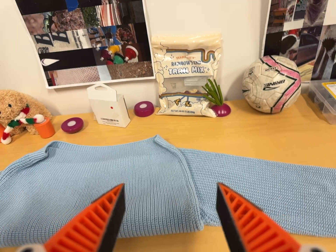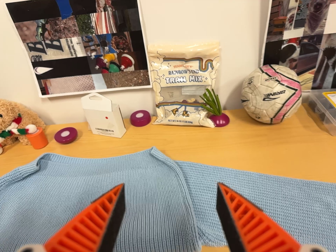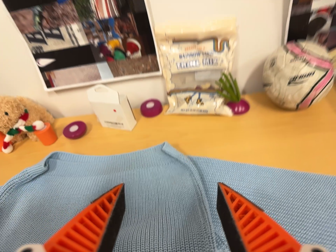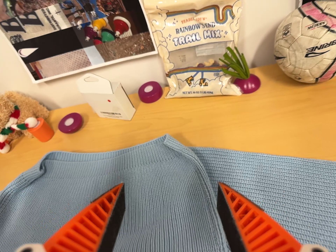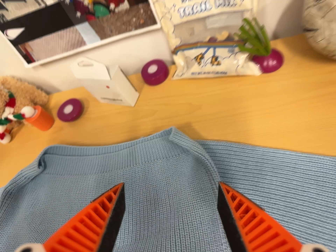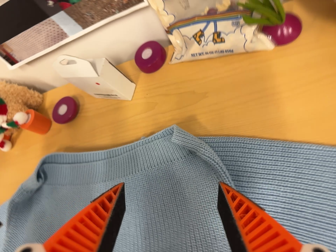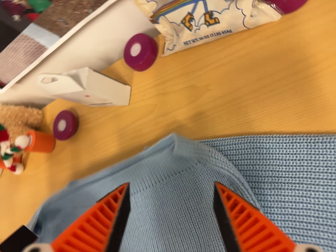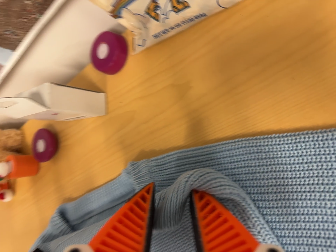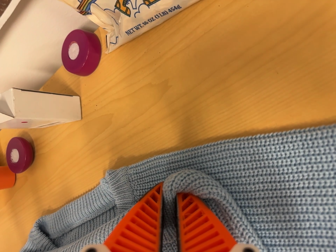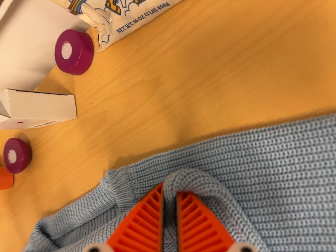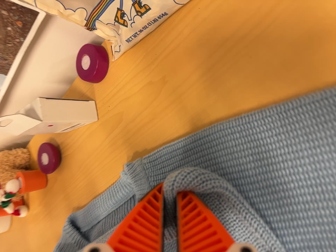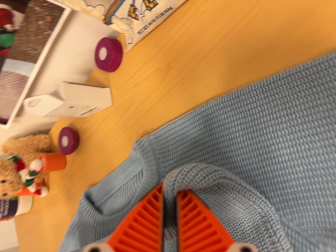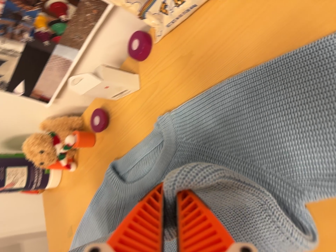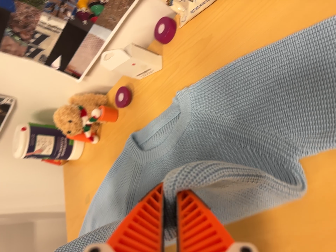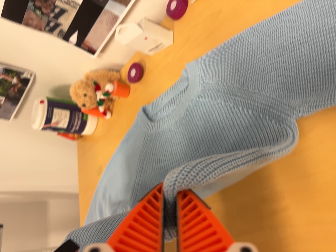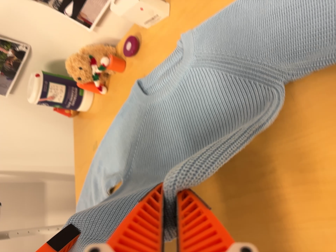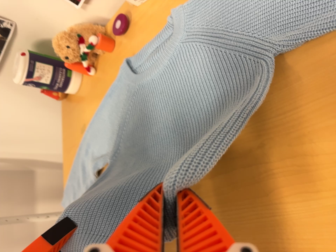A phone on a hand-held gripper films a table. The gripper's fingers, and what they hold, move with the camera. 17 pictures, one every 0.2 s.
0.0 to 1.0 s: The camera pans to its left by about 15 degrees. It travels forward and toward the top of its view, about 26 cm, so what stands in front looms larger. Its aim tips toward the bottom of its view by about 30 degrees. It rolls about its line of sight by about 15 degrees, and the scene rotates counterclockwise.
1.0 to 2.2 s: The camera pans to its left by about 10 degrees. It travels to its right, about 9 cm. It rolls about its line of sight by about 25 degrees, and the scene rotates counterclockwise.
2.2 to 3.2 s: The camera travels toward the bottom of its view and backward, about 24 cm, so close, fixed things drift upward. It rolls about its line of sight by about 10 degrees, and the scene rotates clockwise.
The film runs backward here.
